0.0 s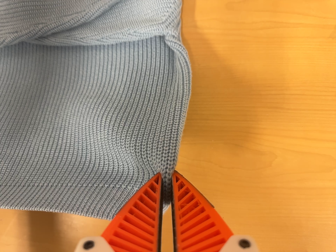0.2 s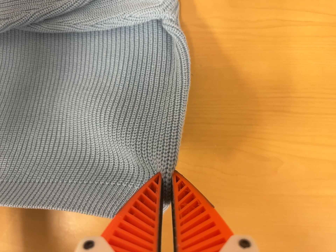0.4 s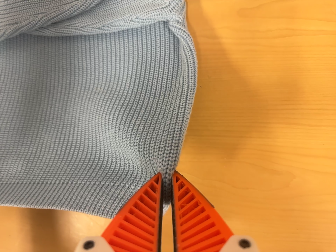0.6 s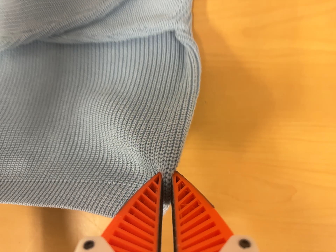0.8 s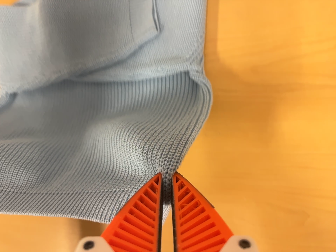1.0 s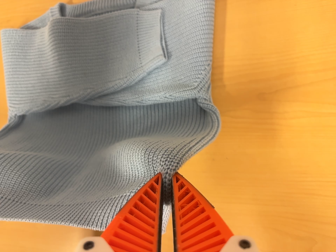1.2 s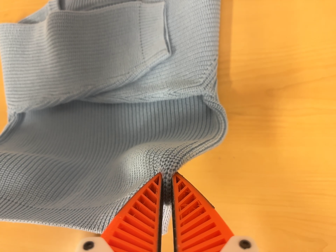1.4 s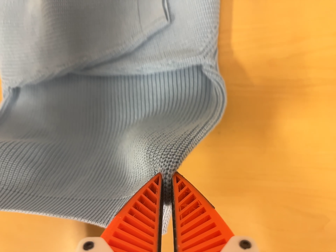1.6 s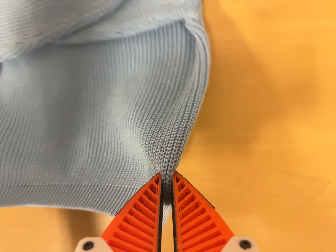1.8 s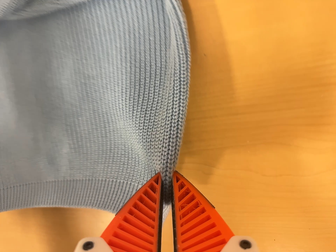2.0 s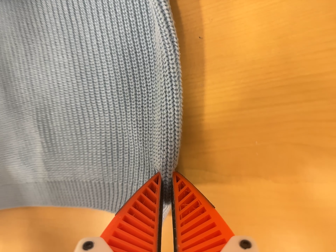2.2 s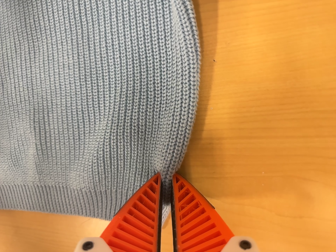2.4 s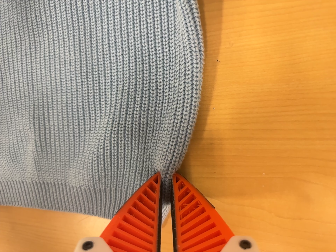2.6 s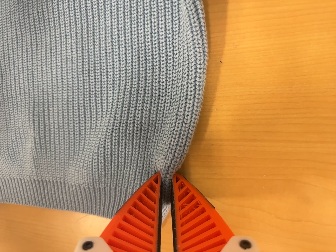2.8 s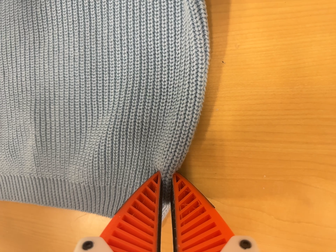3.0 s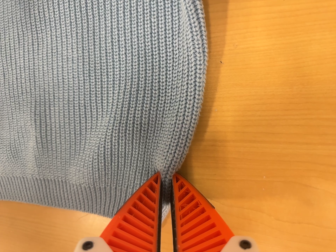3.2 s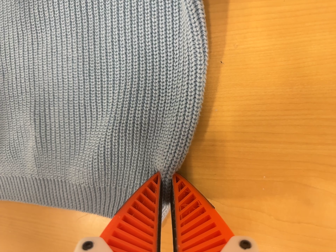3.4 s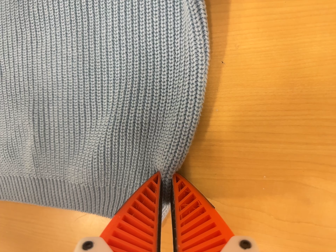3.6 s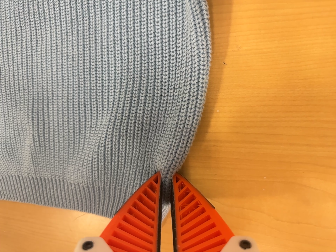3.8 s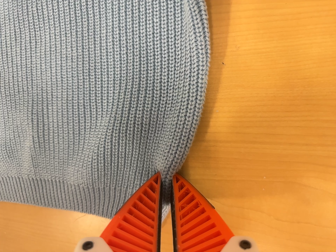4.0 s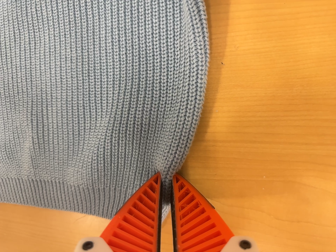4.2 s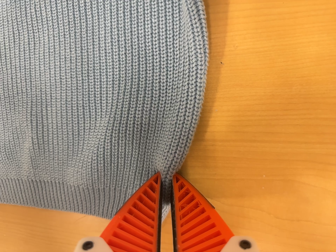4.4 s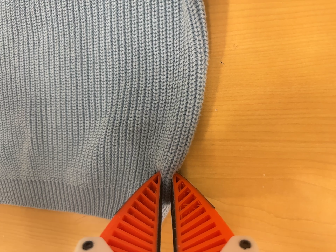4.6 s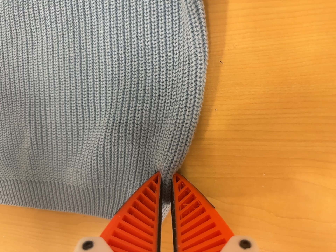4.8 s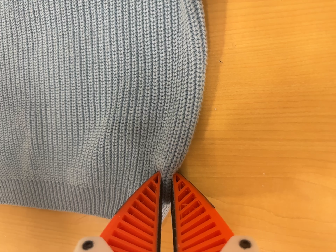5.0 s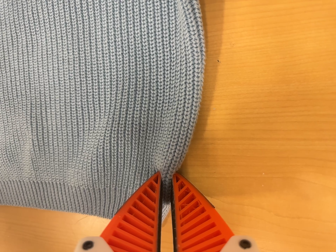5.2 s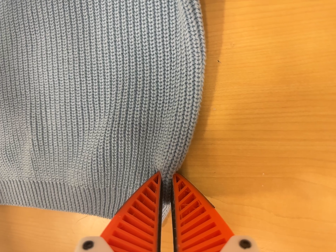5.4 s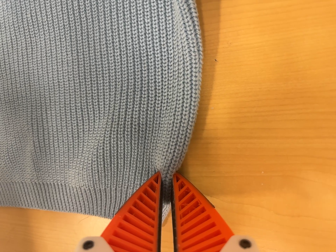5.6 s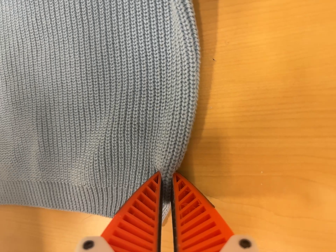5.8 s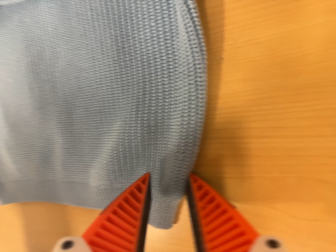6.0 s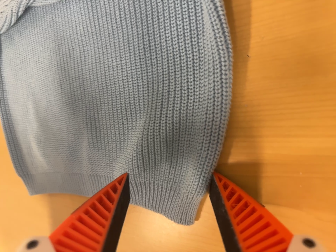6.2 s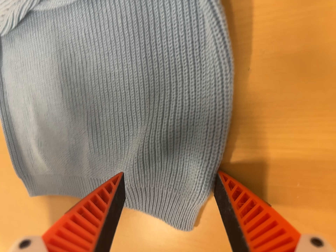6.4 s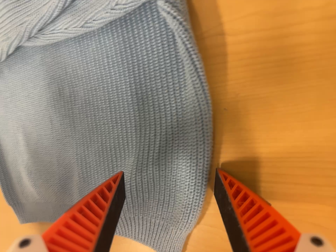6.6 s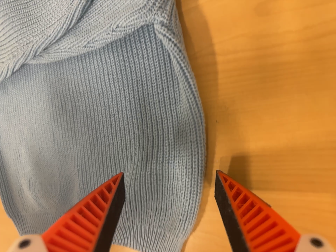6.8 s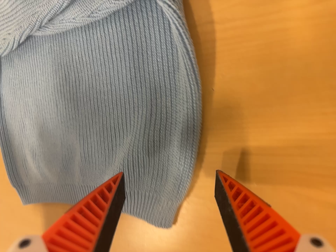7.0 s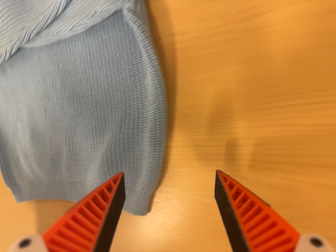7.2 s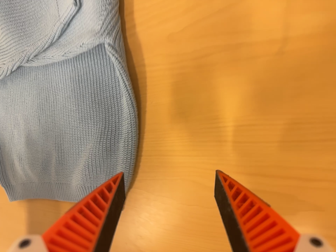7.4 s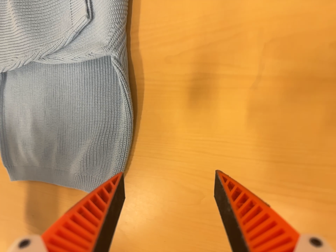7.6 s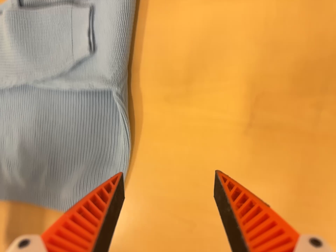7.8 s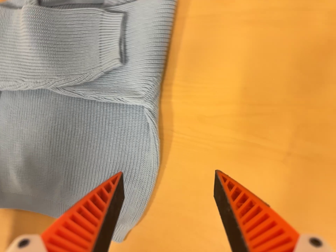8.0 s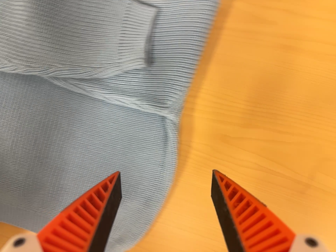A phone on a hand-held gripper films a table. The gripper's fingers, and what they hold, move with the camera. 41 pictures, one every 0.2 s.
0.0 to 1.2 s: The camera travels toward the top of its view, about 8 cm, so close, fixed things drift downward.
1.2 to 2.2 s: The camera travels forward and to its right, about 16 cm, so what stands in front looms larger. Its aim tips toward the bottom of its view by about 10 degrees, and the scene shifts upward.
2.2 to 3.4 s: The camera shifts only a little, or ends up much as it began.
3.4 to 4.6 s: The camera keeps its place and its aim.
4.6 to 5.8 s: The scene slides to the right, as the camera pans about 10 degrees to its left.
5.8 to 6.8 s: The camera shifts only a little, or ends up much as it began.
6.8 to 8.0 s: The camera pans to its right by about 25 degrees. It travels backward, to its left and toward the top of its view, about 24 cm, so what stands in front gets smaller. It rolls about its line of sight by about 20 degrees, and the scene rotates clockwise.
The film runs backward here.
